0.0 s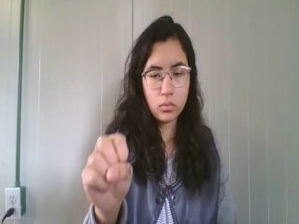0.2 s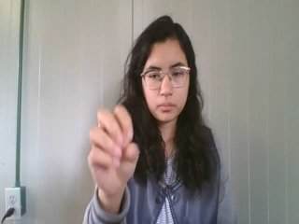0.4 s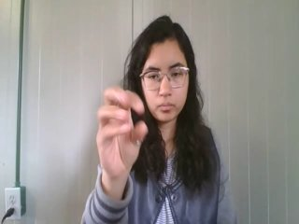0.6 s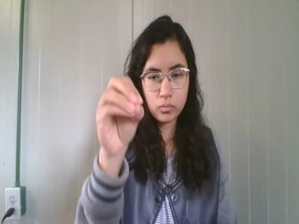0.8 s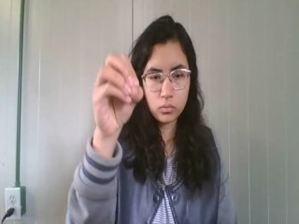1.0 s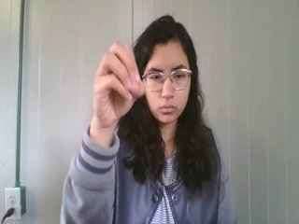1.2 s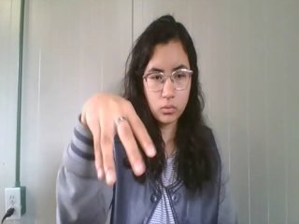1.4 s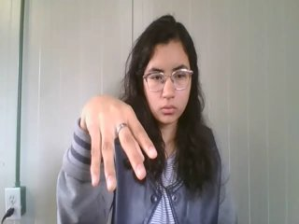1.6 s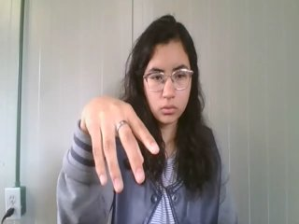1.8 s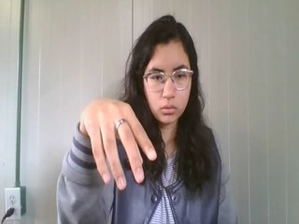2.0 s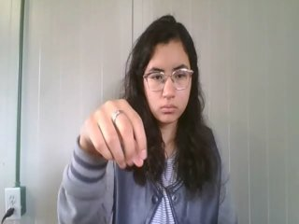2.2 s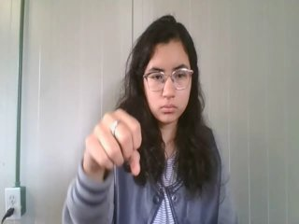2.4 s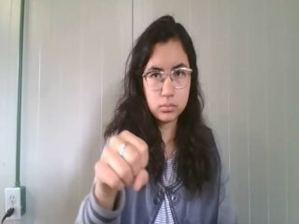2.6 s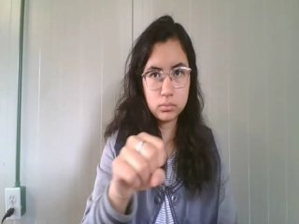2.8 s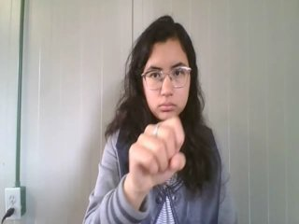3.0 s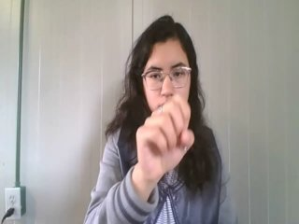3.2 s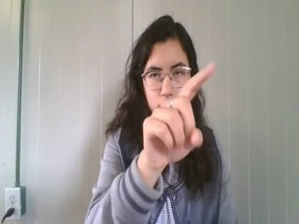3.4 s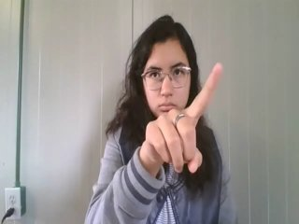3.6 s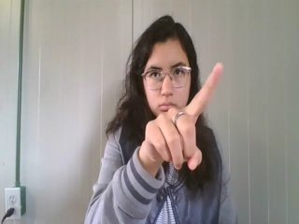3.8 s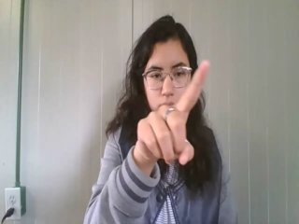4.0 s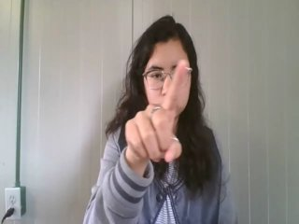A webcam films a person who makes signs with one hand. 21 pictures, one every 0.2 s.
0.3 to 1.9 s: On the screen the hand sweeps downward. The name of the sign: Throw down.
2.0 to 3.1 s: Non-gesture.
3.2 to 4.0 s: Pointing with one finger.
